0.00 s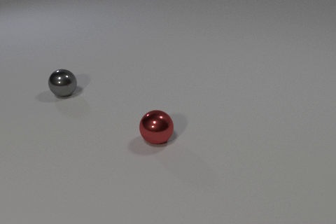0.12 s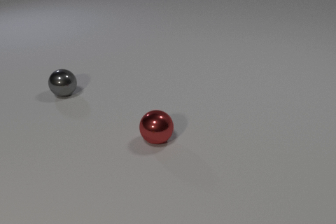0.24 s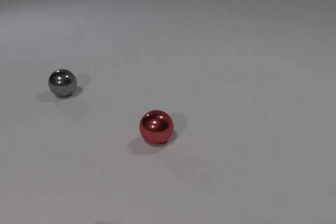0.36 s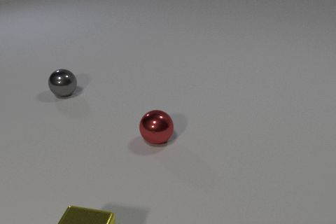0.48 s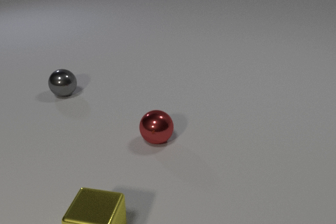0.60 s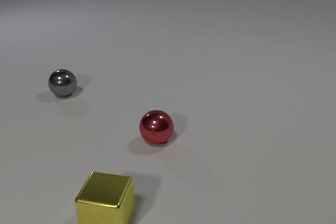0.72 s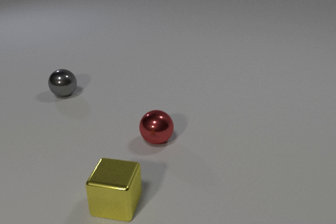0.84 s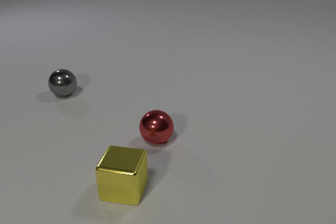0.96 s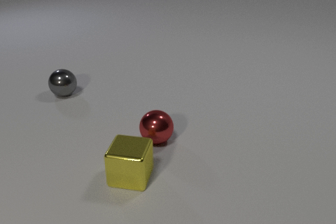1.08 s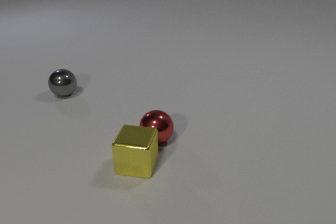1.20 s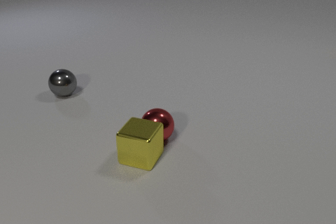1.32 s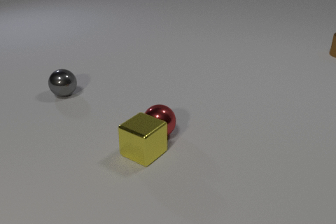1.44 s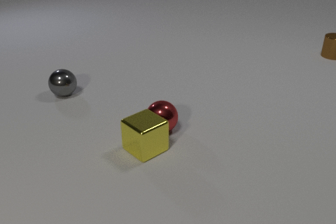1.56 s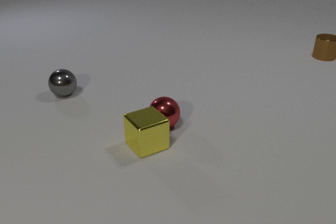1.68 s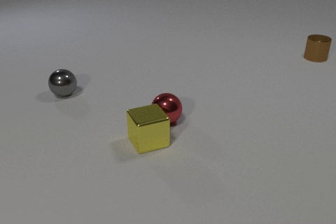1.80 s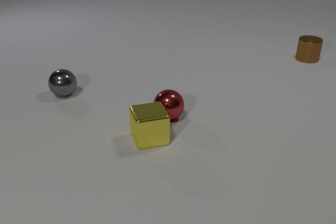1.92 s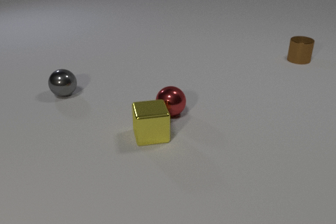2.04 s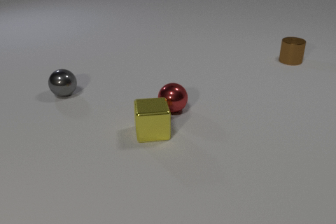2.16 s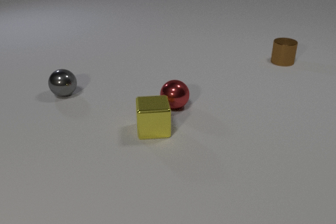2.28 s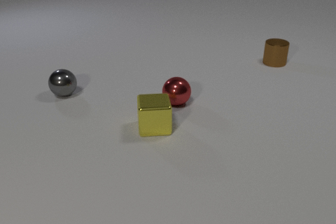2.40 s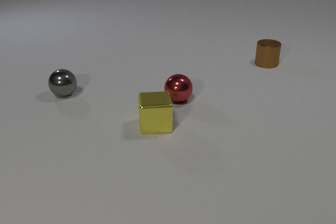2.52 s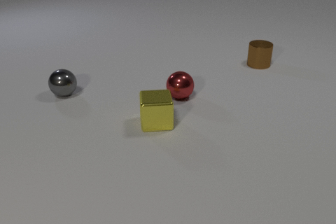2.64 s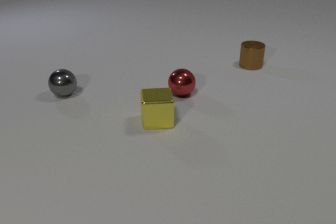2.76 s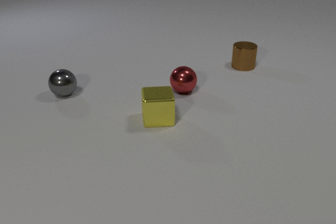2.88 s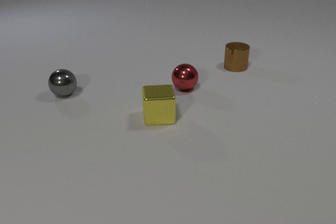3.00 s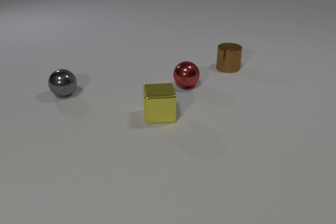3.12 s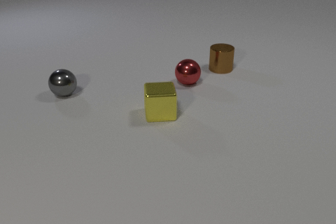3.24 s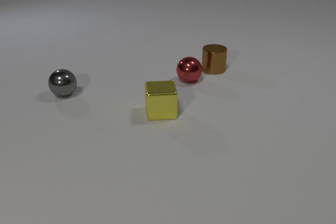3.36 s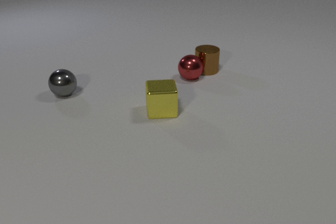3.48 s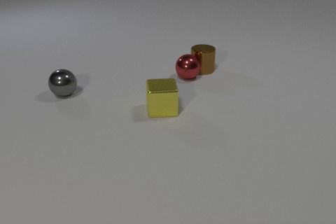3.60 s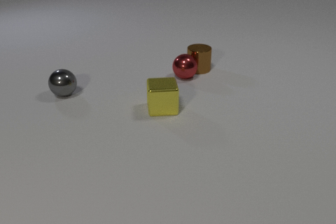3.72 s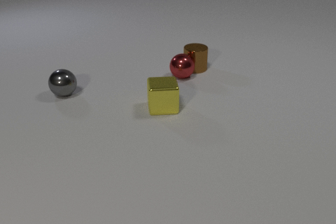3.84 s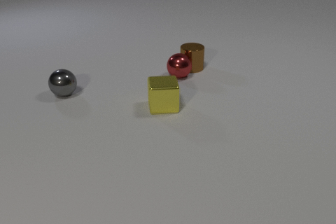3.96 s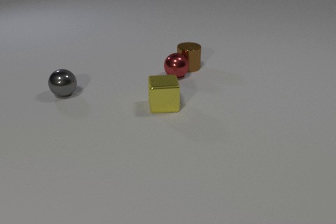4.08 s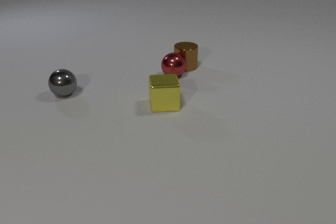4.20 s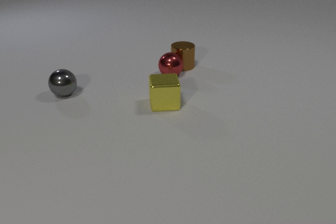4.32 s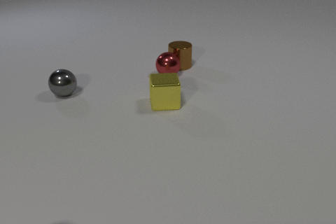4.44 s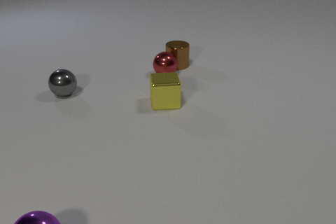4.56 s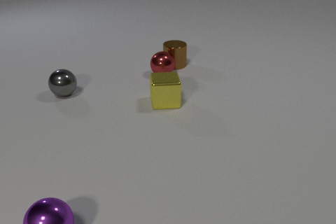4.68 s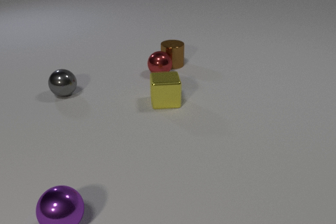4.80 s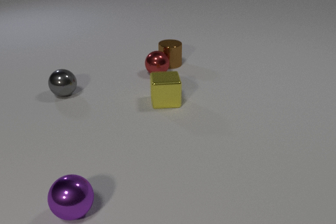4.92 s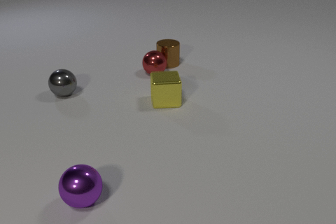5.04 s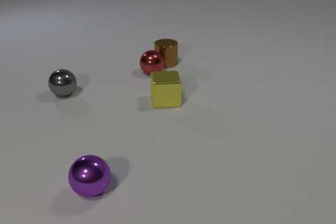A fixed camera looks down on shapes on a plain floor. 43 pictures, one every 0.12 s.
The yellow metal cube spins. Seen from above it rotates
clockwise.
The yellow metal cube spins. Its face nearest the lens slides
to the left.
0.00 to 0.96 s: The yellow metal cube comes in at the bottom edge, slides away from the camera and to the right.
0.96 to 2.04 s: The yellow metal cube slides away from the camera, spins so that its near face slides to the left, clockwise seen from above. The red metal sphere rolls away from the camera. The brown metal cylinder comes in at the right edge, slides to the left and toward the camera. The yellow metal cube and the red metal sphere collide.
2.04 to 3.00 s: The yellow metal cube slides away from the camera. The red metal sphere rolls away from the camera. The brown metal cylinder slides to the left and toward the camera.
3.00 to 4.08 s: The yellow metal cube slides away from the camera. The red metal sphere rolls away from the camera and to the left. The brown metal cylinder slides to the left. The red metal sphere and the brown metal cylinder collide.
4.08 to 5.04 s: The yellow metal cube slides away from the camera. The red metal sphere rolls to the left. The brown metal cylinder slides to the left and away from the camera. The purple metal sphere comes in at the bottom edge, rolls away from the camera and to the right.
How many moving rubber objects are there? 0.
What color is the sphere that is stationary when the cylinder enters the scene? gray.
How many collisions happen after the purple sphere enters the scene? 0.
